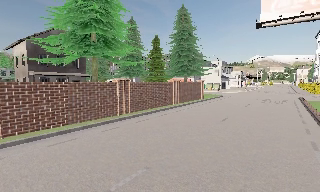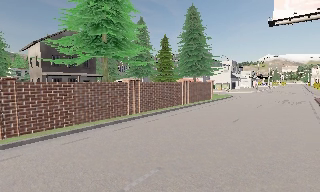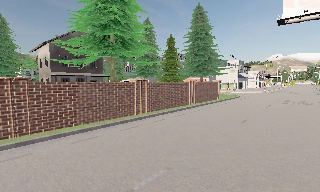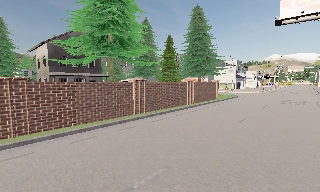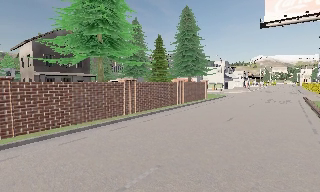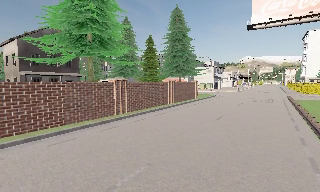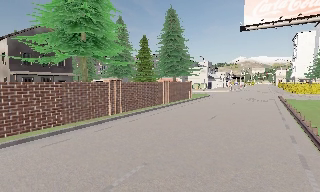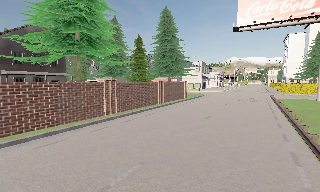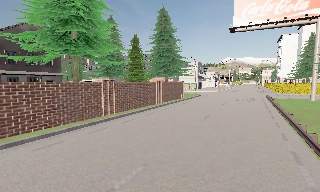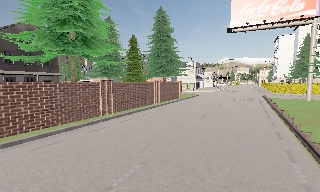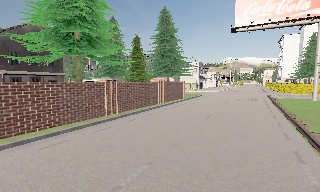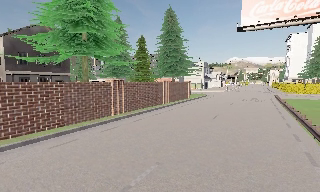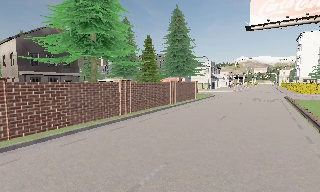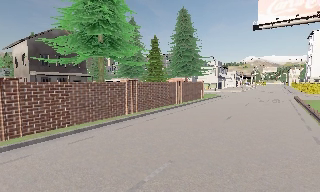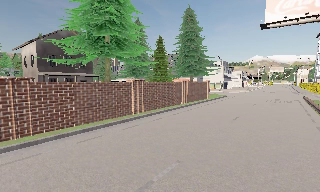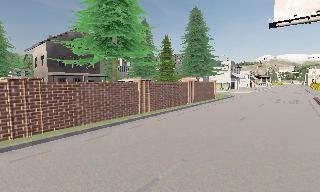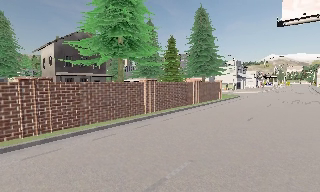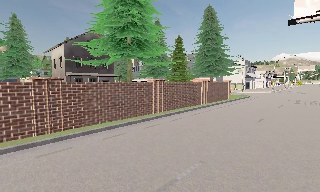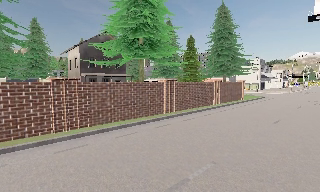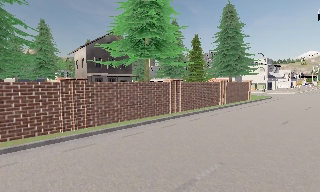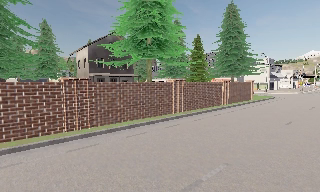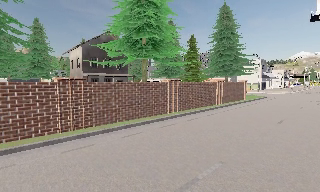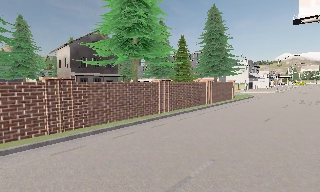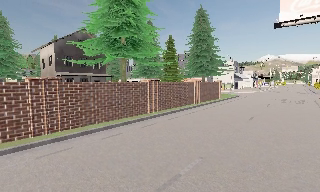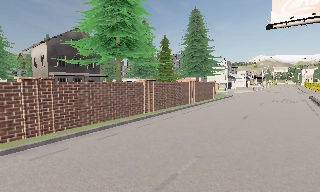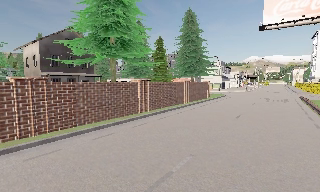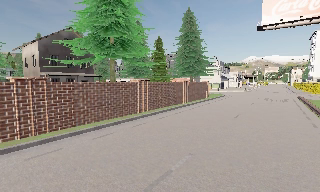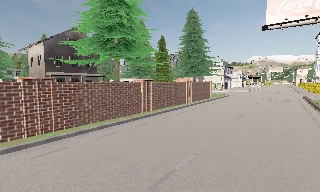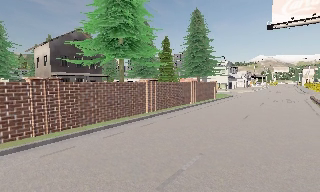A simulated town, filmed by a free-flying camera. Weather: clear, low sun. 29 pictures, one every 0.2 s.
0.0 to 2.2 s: The camera travels to its left, about 1 m.
2.2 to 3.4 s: The camera swings to its left by about 10 degrees, and the scene slides to the right.
3.4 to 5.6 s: The camera travels to its left, about 0.5 m.
The film runs backward here.
